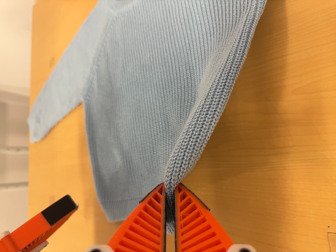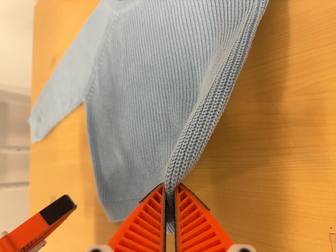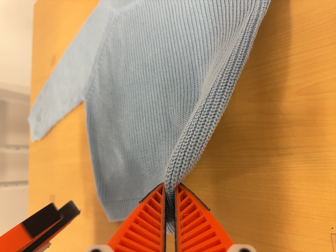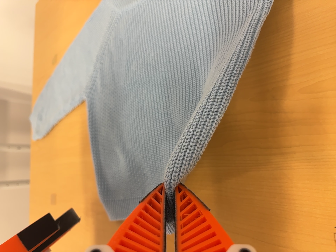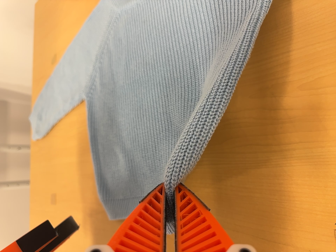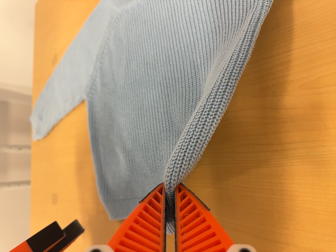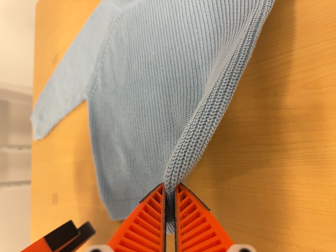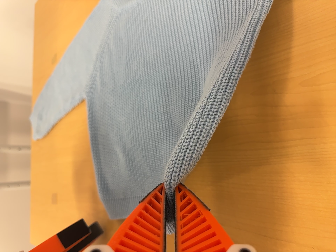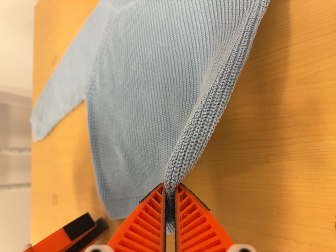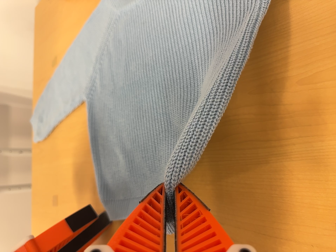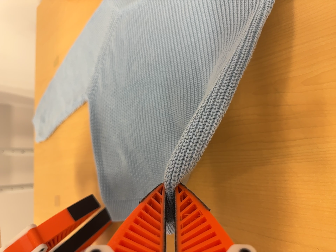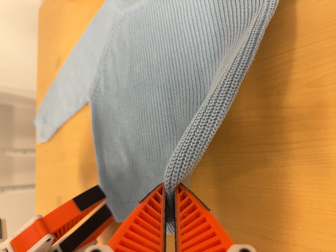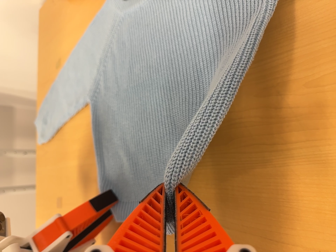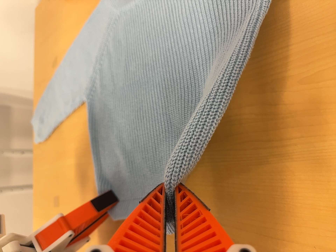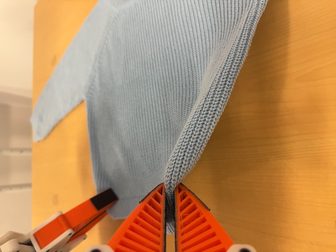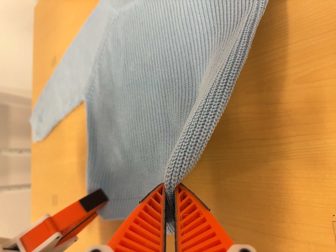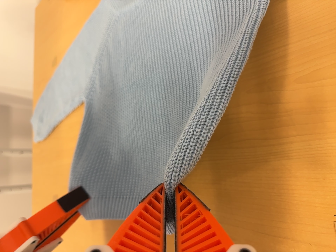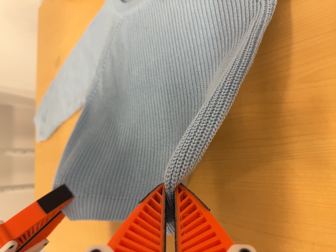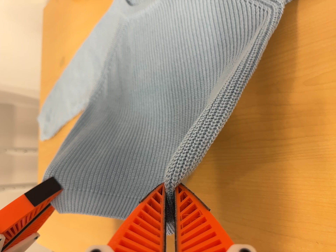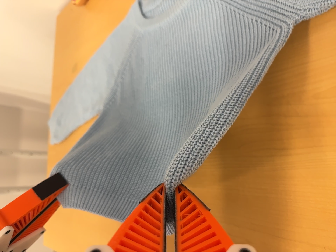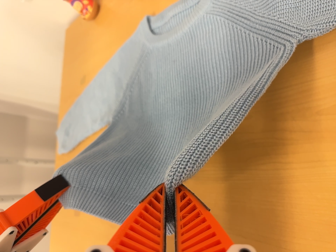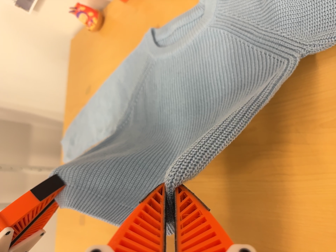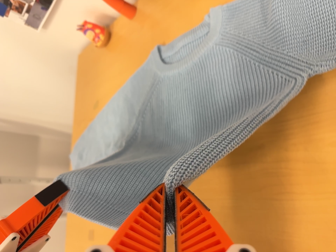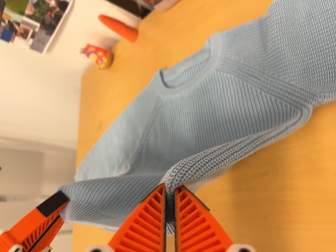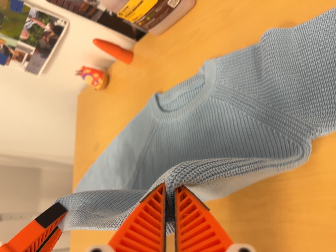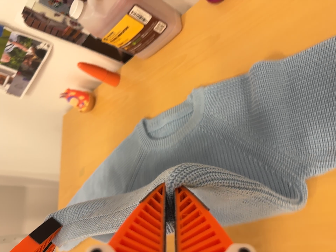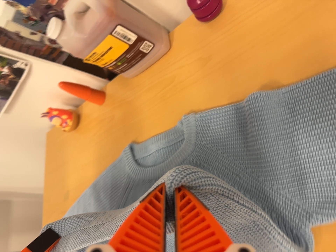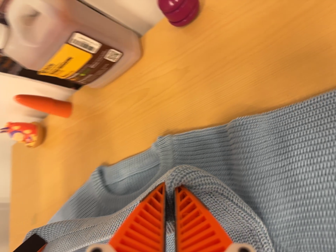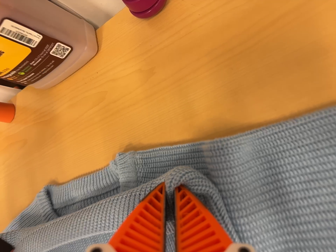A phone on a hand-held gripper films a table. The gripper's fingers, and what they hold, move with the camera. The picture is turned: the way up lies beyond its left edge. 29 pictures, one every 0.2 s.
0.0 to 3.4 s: The camera keeps its place and its aim.
3.4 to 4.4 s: The camera travels backward, about 7 cm, so what stands in front gets smaller.
4.4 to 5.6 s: The scene slides to the left, as the camera pans about 15 degrees to its right. It travels toward the top of its view and forward, about 26 cm, so close, fixed things drift downward.
The film runs forward here.
